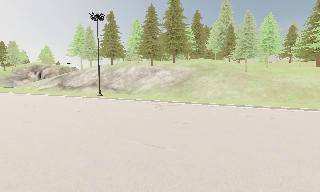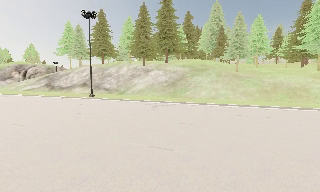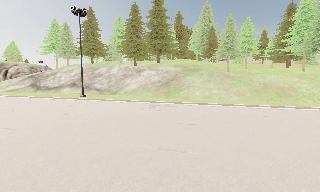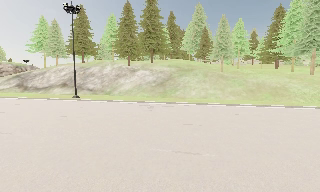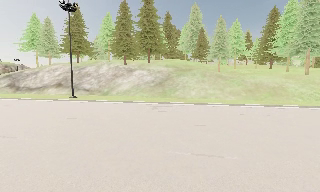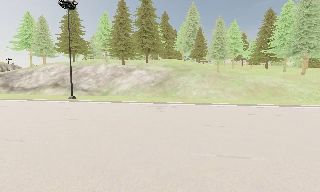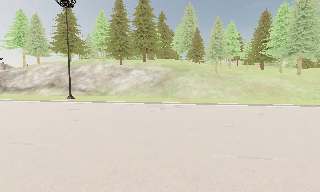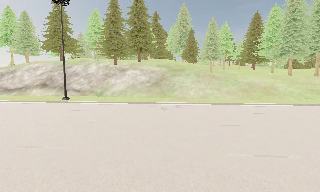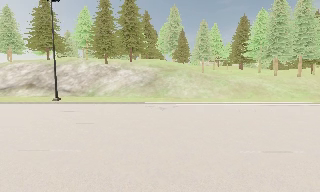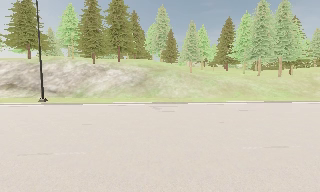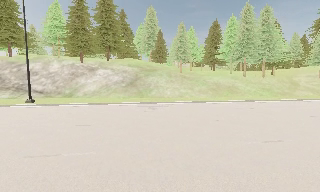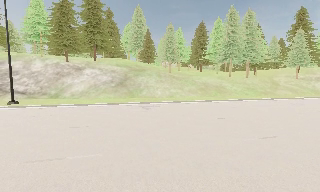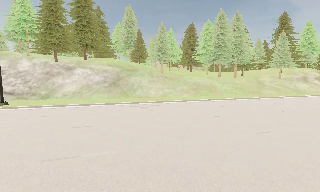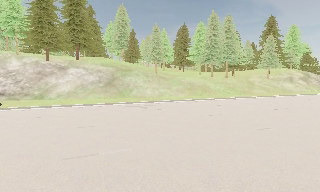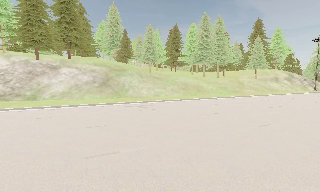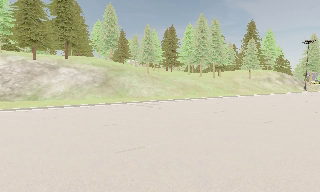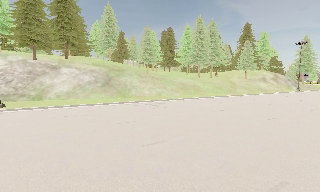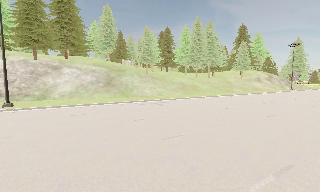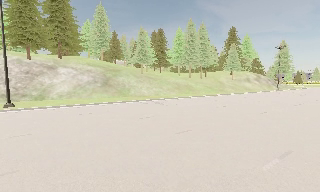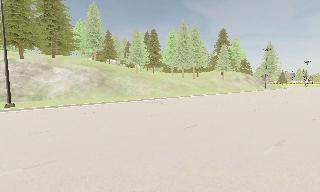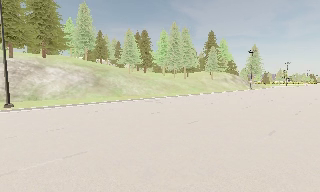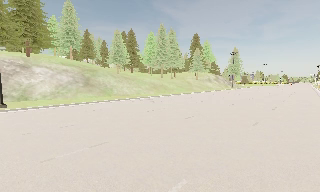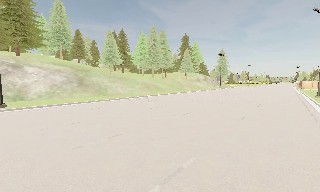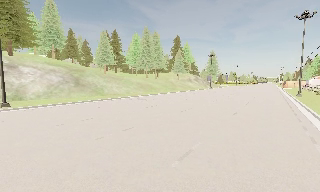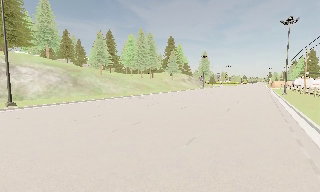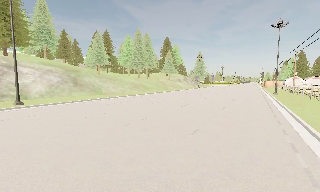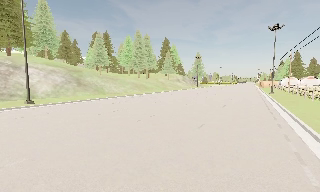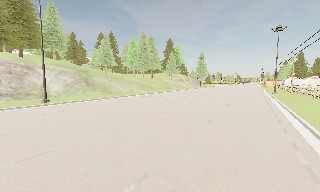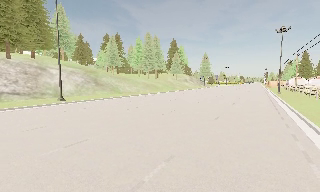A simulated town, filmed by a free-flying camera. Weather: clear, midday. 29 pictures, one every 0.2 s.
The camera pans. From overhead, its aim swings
clockwise.
0.0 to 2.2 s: The camera pans to its right, which is clockwise from overhead, by about 40 degrees. It travels to its left, about 8 m.
2.2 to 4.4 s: The camera pans to its right, which is clockwise from overhead, by about 40 degrees. It travels to its left and backward, about 12 m.
4.4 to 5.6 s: The camera travels backward and to its left, about 7 m, so what stands in front gets smaller.
The film runs backward here.
